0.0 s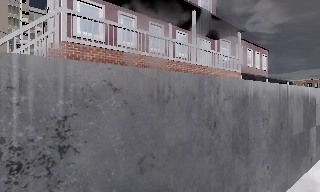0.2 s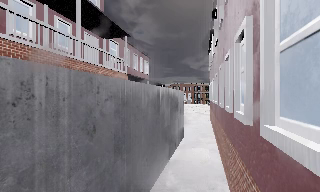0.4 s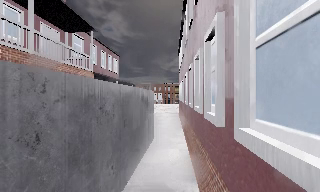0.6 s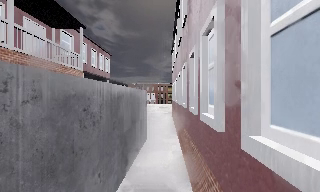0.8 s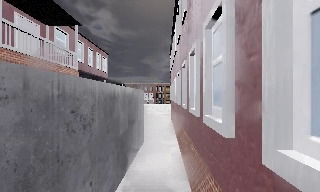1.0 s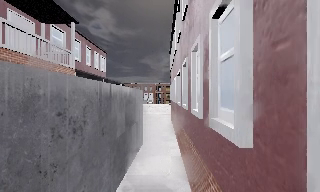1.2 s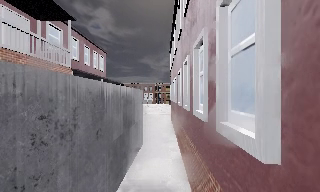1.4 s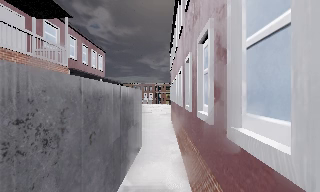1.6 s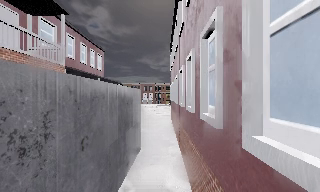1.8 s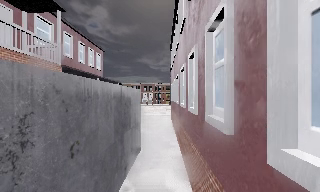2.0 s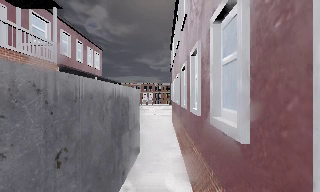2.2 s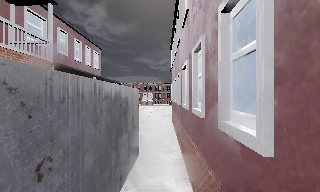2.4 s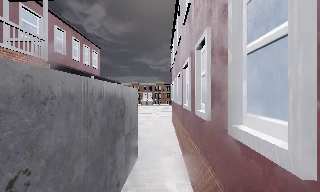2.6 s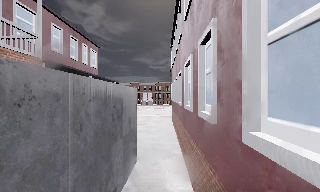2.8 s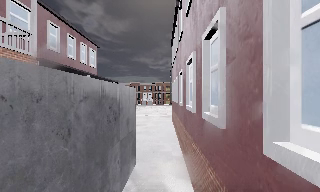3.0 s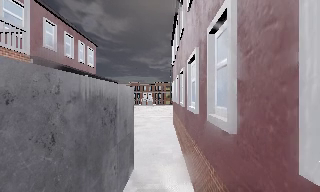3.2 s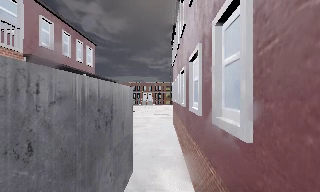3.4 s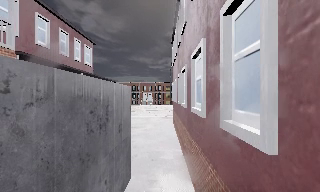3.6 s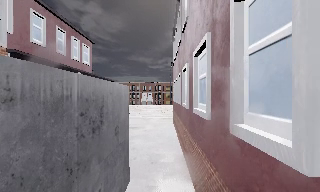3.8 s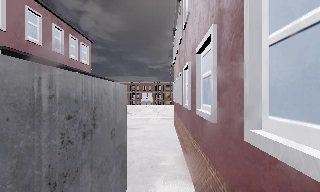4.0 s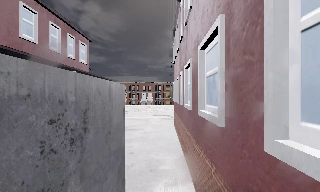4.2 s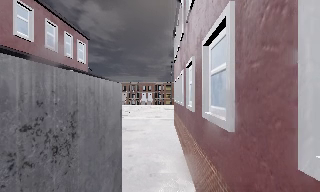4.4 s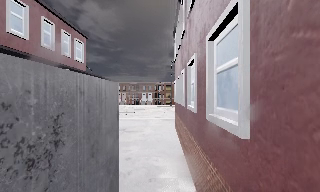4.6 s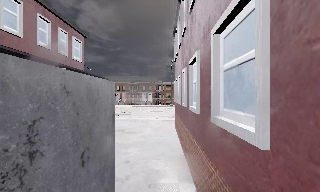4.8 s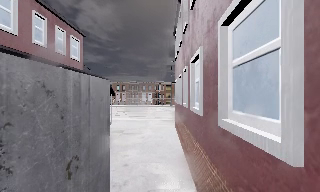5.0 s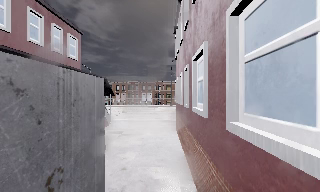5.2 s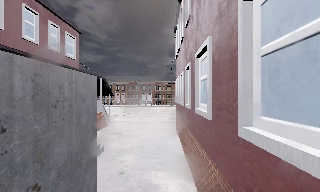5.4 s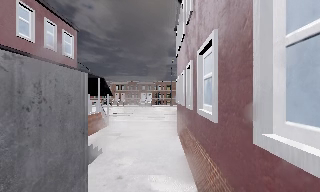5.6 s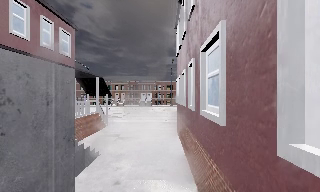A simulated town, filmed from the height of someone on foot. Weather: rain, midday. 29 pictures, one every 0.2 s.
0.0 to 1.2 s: The camera swings to its right by about 50 degrees, and the scene slides to the left. It travels forward, about 2 m.
1.2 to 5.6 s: The camera travels forward, about 7 m, so what stands in front looms larger.
The film runs forward here.
